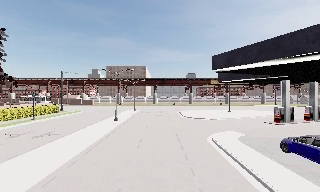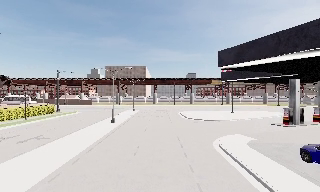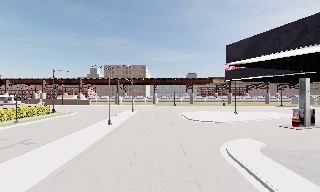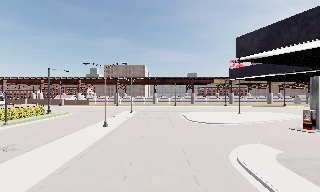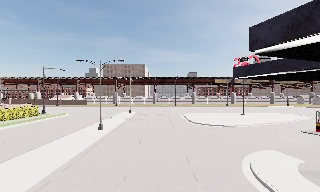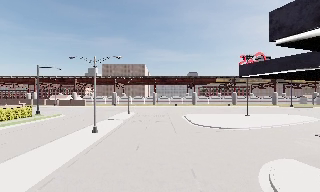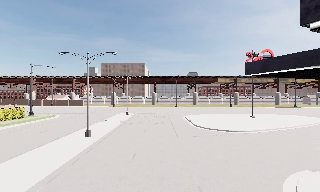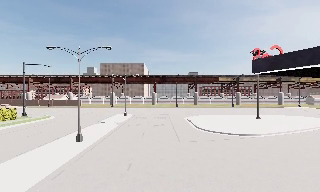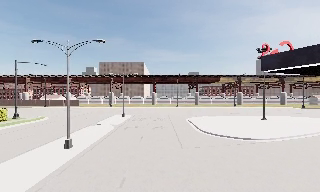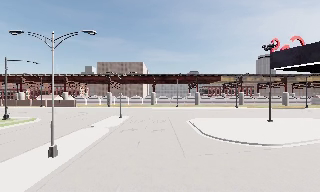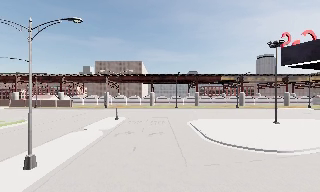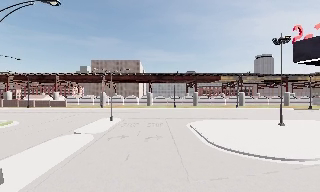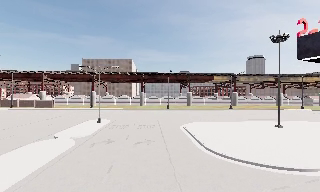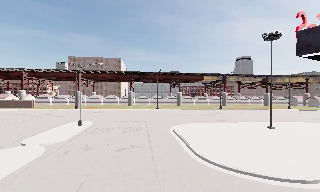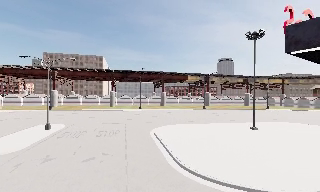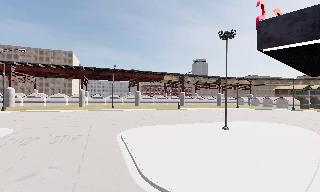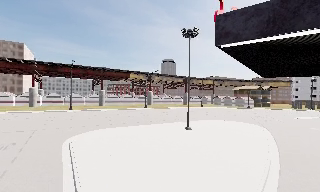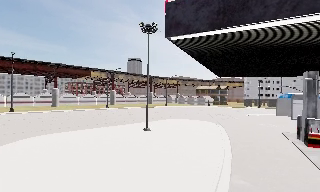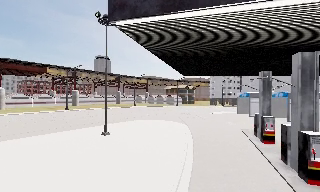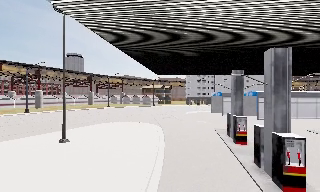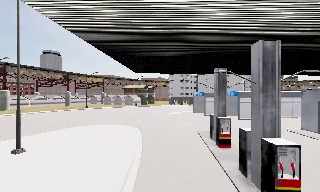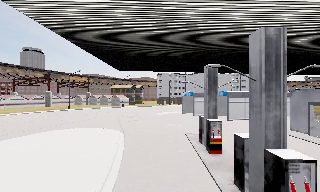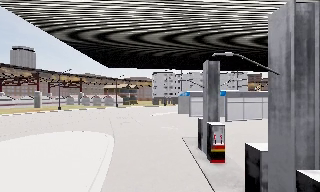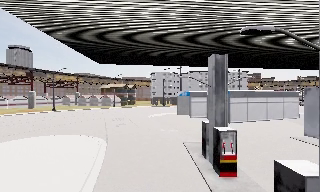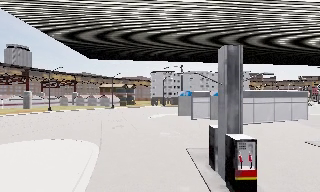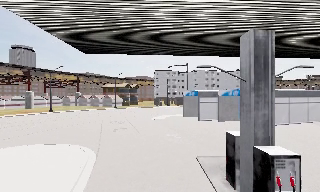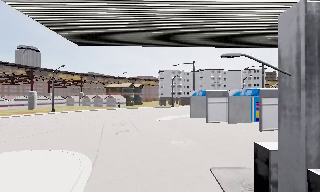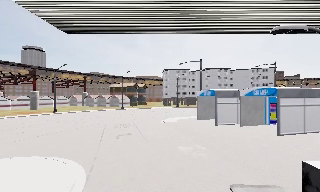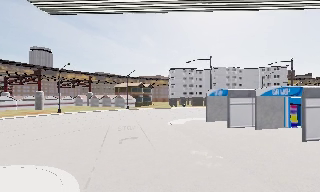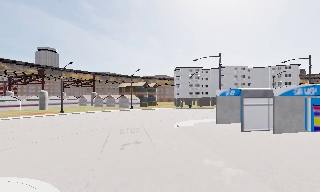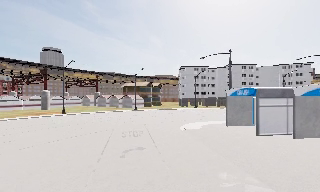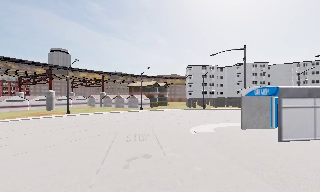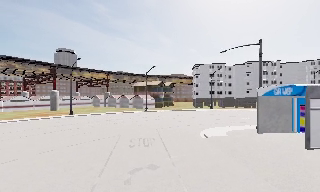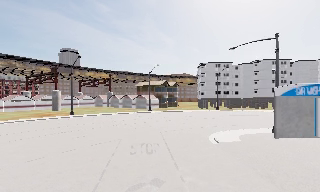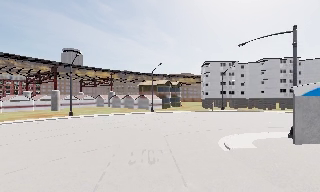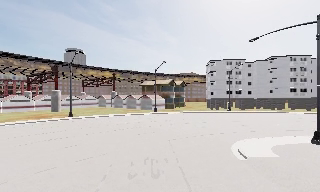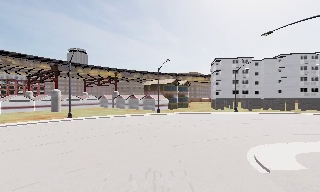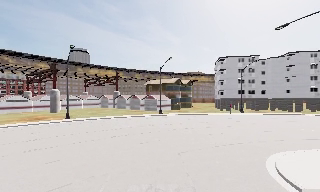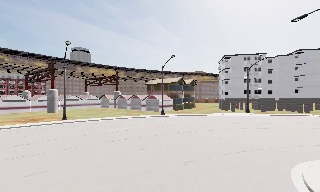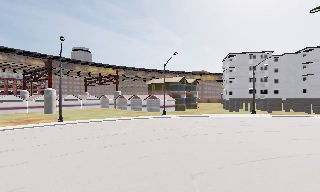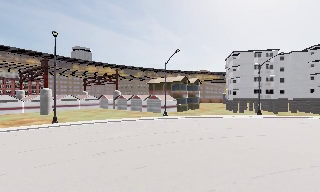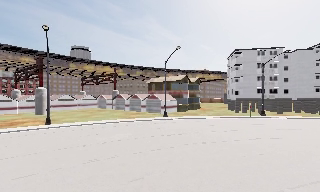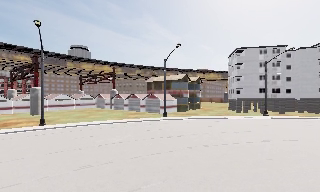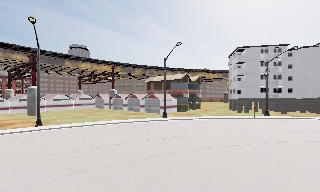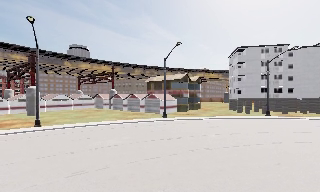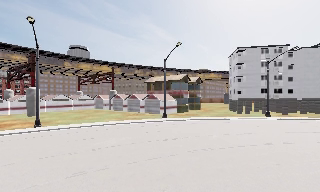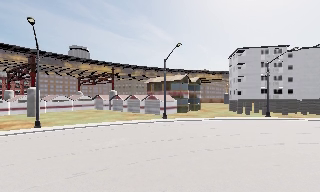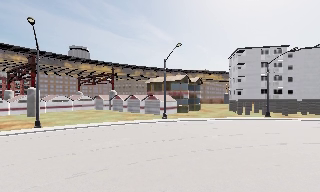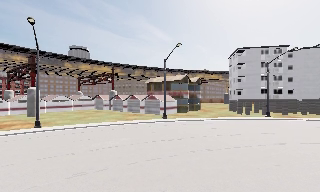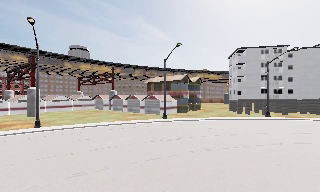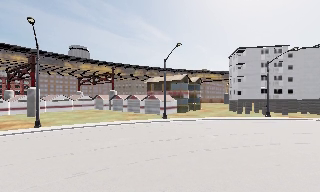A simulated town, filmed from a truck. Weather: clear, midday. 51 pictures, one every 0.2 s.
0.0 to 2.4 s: The camera travels forward, about 20 m, so what stands in front looms larger.
2.4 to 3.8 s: The scene slides to the left, as the camera pans about 60 degrees to its right. It travels forward and to its right, about 12 m.
3.8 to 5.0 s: The camera swings to its right by about 10 degrees, and the scene slides to the left. It travels forward, about 10 m, so what stands in front looms larger.
5.0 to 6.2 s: The camera swings to its left by about 10 degrees, and the scene slides to the right. It travels forward, about 10 m, so what stands in front looms larger.
6.2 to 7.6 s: The camera travels forward, about 11 m, so what stands in front looms larger.
7.6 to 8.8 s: The camera travels forward, about 6 m, so what stands in front looms larger. It loses speed.
8.8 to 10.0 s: The camera keeps its place and its aim.
The film runs forward here.
